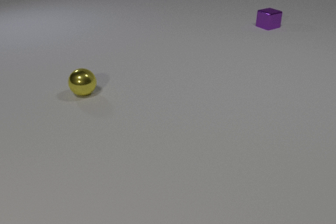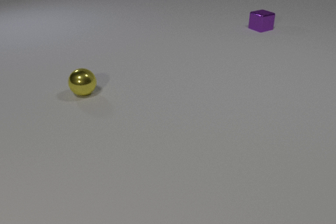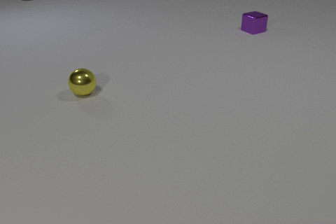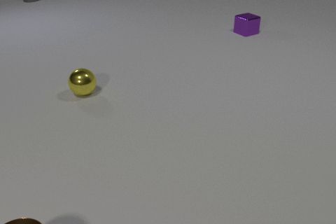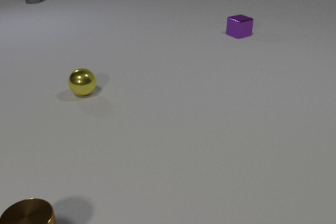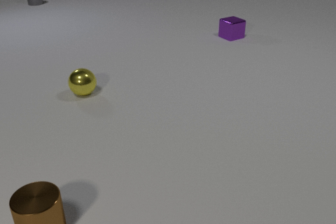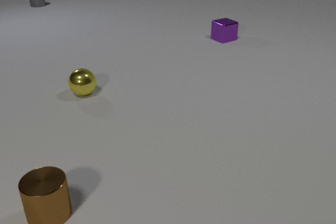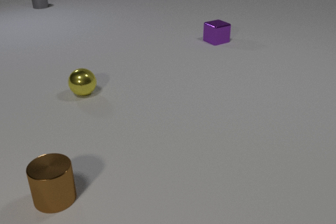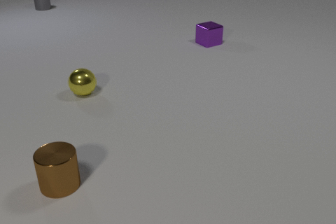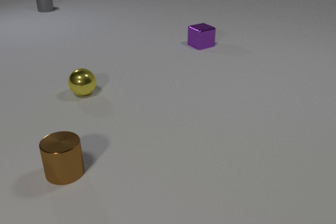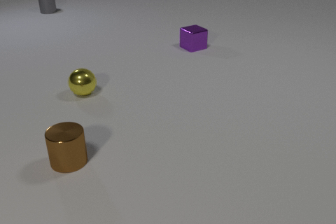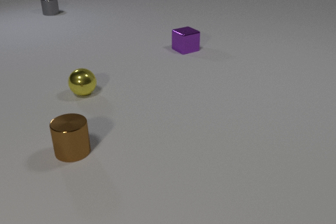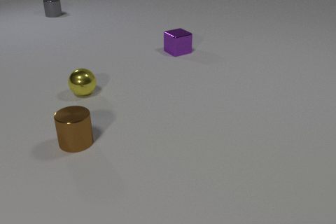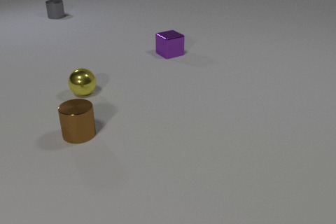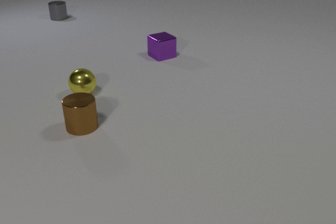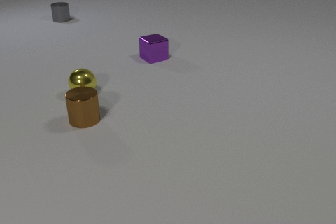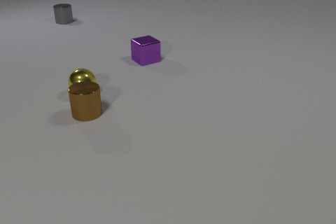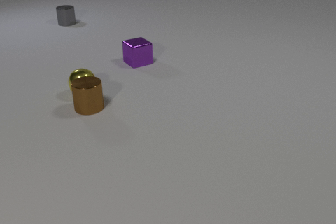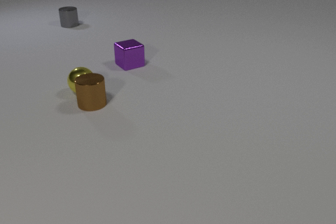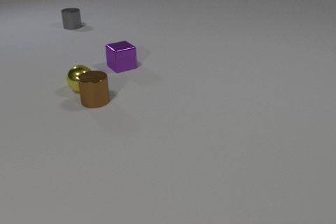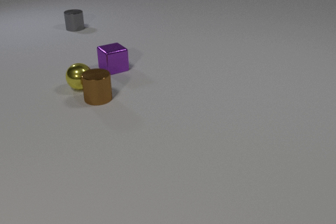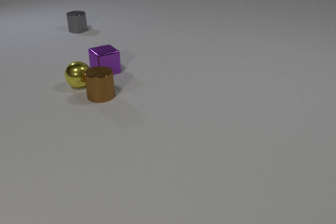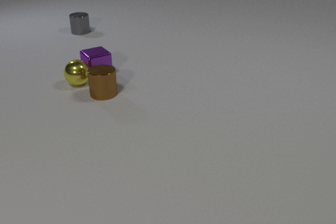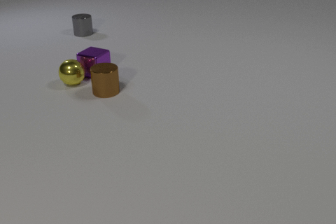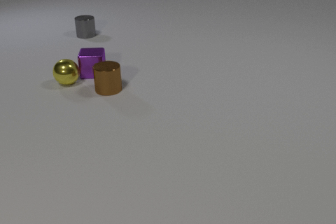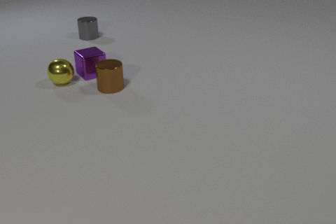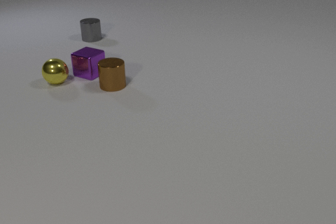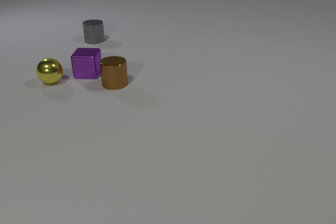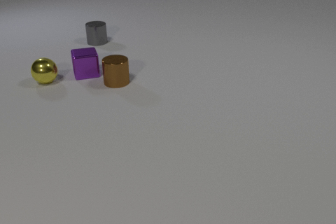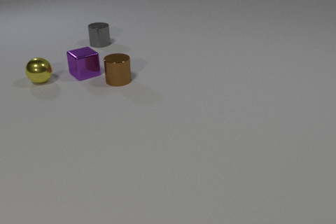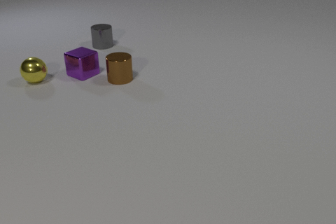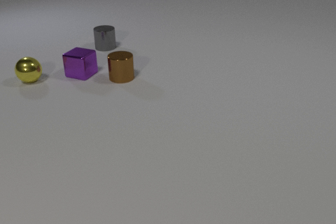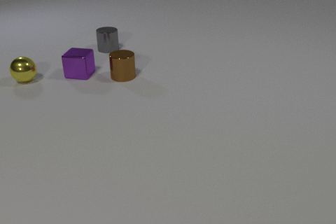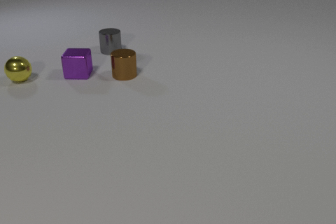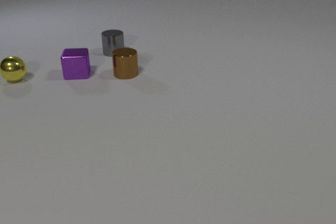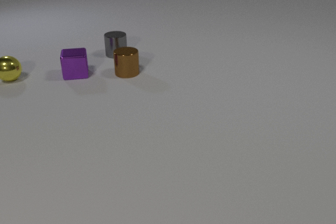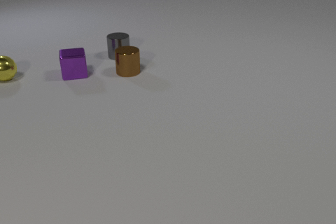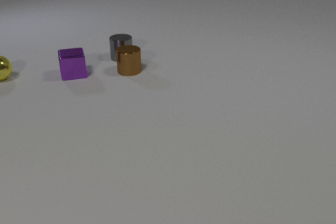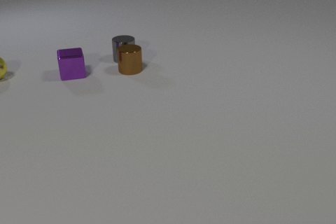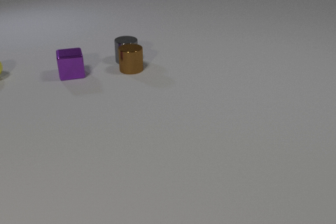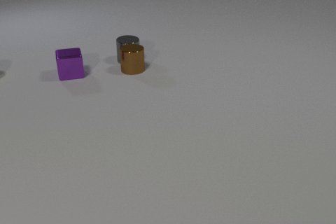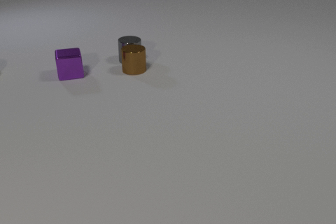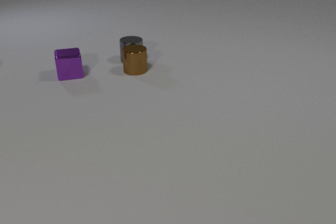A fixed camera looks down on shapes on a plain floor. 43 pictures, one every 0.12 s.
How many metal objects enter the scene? 2.
What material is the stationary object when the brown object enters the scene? metal.
Are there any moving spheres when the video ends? no.
0.00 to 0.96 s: The brown metal cylinder comes in at the bottom edge, slides away from the camera. The gray metal cylinder comes in at the top edge, slides toward the camera. The purple metal cube slides toward the camera and to the left.
0.96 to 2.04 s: The brown metal cylinder slides away from the camera. The gray metal cylinder slides toward the camera. The purple metal cube slides to the left and toward the camera.
2.04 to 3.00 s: The brown metal cylinder slides away from the camera and to the right. The yellow metal sphere rolls away from the camera and to the left. The gray metal cylinder slides toward the camera and to the right. The purple metal cube slides to the left and toward the camera, spins so that its near face slides to the right, counterclockwise seen from above. The brown metal cylinder and the yellow metal sphere collide. The yellow metal sphere and the purple metal cube collide.
3.00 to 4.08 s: The brown metal cylinder slides away from the camera and to the right. The yellow metal sphere rolls to the left and away from the camera. The gray metal cylinder slides toward the camera and to the right. The purple metal cube slides to the left, spins so that its near face slides to the right, counterclockwise seen from above.
4.08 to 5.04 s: The brown metal cylinder slides to the right and away from the camera. The yellow metal sphere rolls to the left and away from the camera, leaves at the left edge. The gray metal cylinder slides toward the camera and to the right. The purple metal cube slides to the left. The brown metal cylinder and the gray metal cylinder collide.
